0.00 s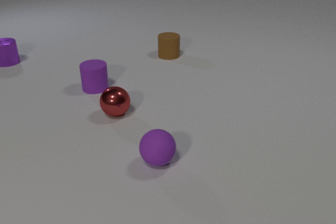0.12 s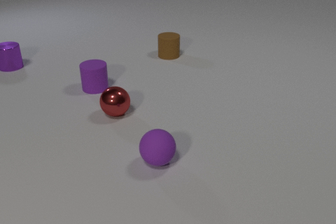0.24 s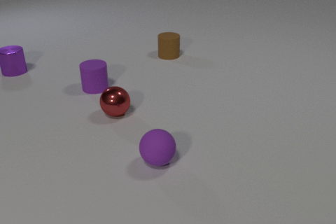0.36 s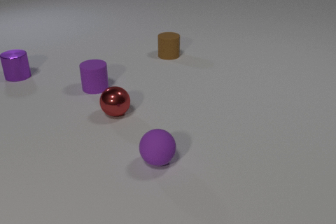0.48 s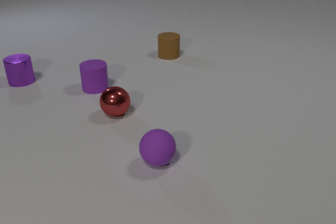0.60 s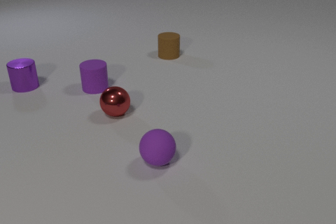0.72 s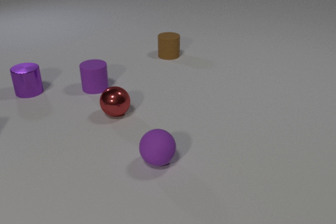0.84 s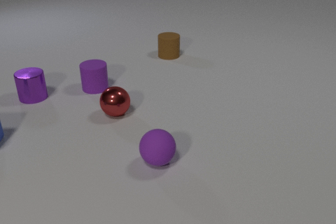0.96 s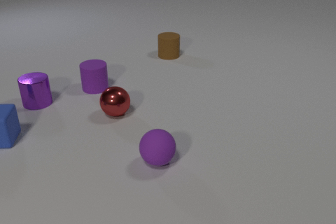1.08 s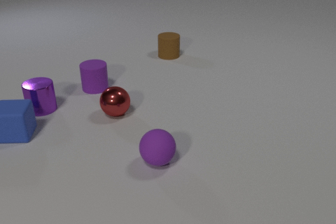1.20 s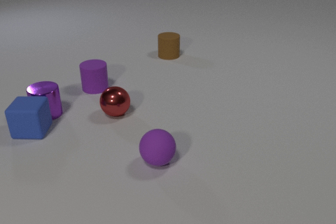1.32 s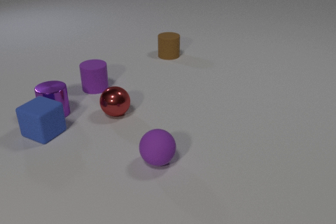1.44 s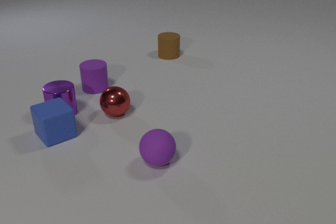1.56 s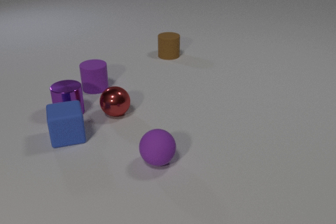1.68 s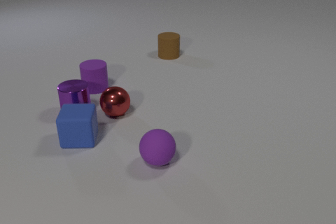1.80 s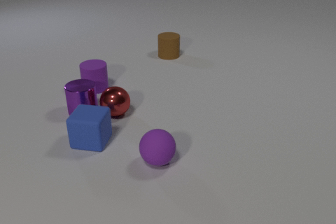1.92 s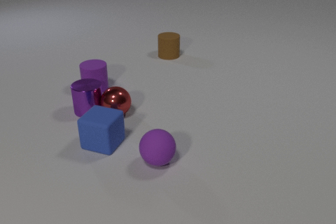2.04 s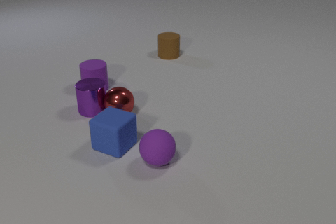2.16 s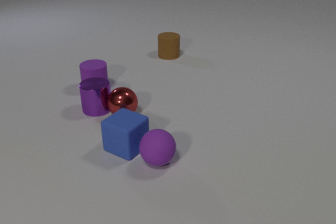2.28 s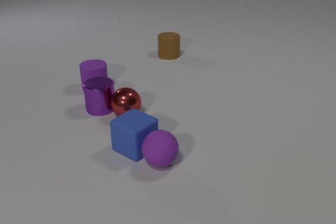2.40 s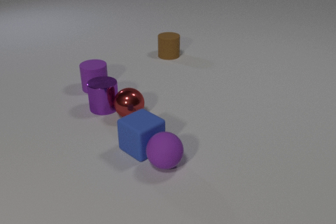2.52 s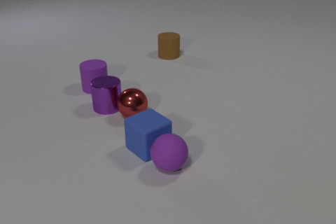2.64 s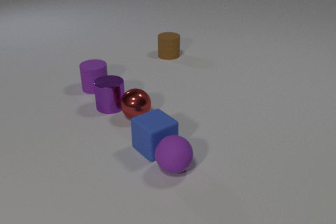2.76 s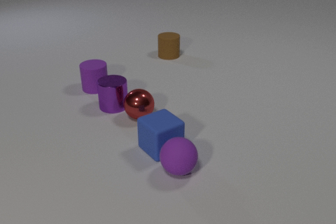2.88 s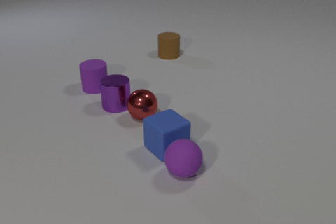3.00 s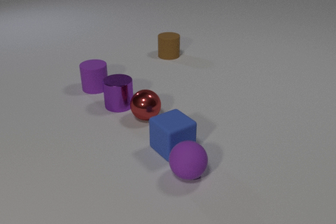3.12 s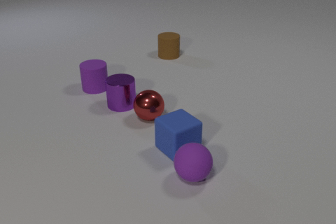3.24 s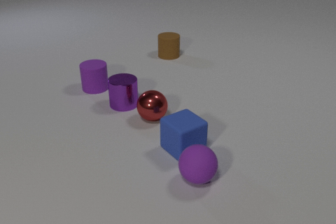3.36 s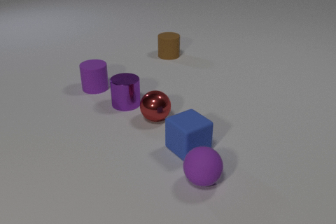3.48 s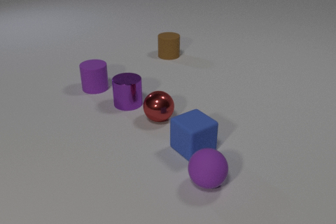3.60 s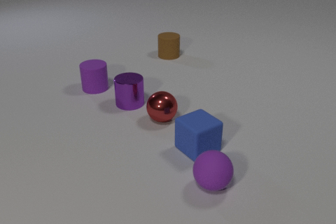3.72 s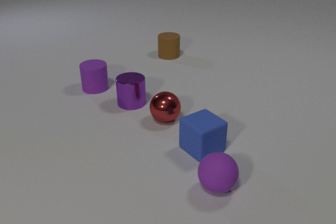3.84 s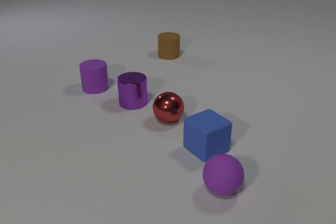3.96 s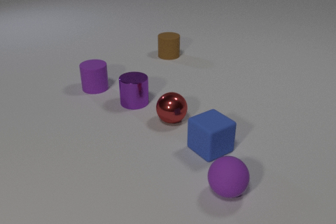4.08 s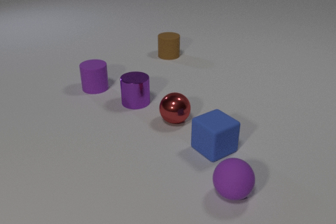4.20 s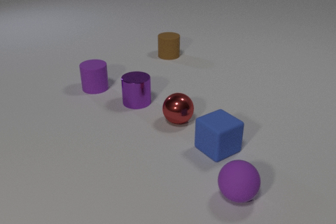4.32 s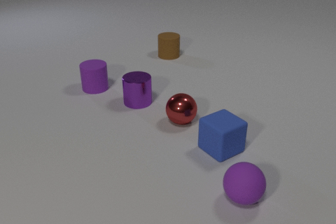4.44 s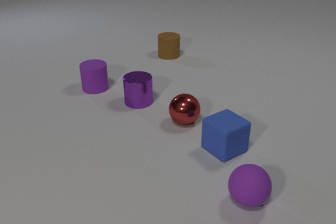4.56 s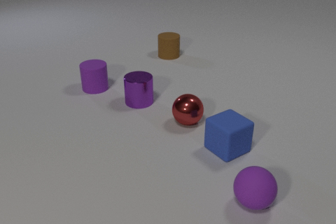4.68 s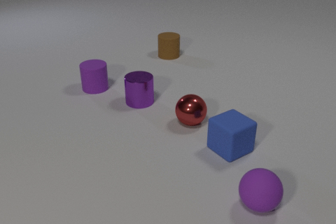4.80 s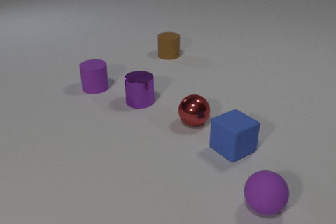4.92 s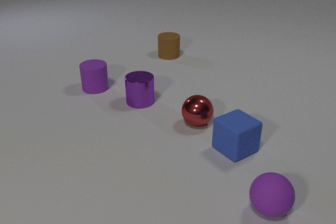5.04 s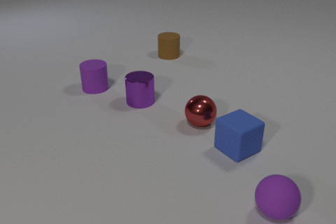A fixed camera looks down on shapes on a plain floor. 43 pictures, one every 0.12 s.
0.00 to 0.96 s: The blue rubber cube comes in at the left edge, slides to the right. The purple metal cylinder slides toward the camera.
0.96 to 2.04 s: The blue rubber cube slides to the right, spins so that its near face slides to the left, clockwise seen from above. The purple metal cylinder slides to the right and toward the camera. The blue rubber cube and the purple metal cylinder collide. The purple metal cylinder and the red metal sphere collide.
2.04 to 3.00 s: The blue rubber cube slides to the right, spins clockwise seen from above by about 30 degrees, its near face sliding to the left. The purple metal cylinder slides to the right. The red metal sphere rolls to the right. The purple rubber sphere rolls to the right and toward the camera. The blue rubber cube and the purple rubber sphere collide.
3.00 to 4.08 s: The blue rubber cube slides to the right. The purple metal cylinder slides to the right. The red metal sphere rolls to the right. The purple rubber sphere rolls to the right and toward the camera.
4.08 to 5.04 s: The blue rubber cube slides to the right. The red metal sphere rolls to the right. The purple rubber sphere rolls to the right.
What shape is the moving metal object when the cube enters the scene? cylinder.
Are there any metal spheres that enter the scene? no.
How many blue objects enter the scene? 1.
